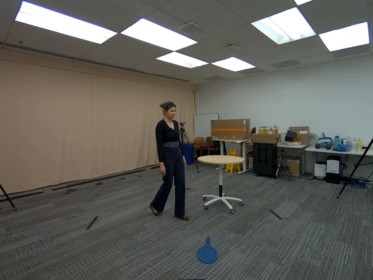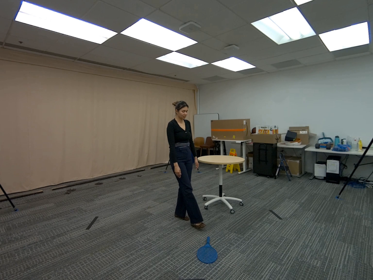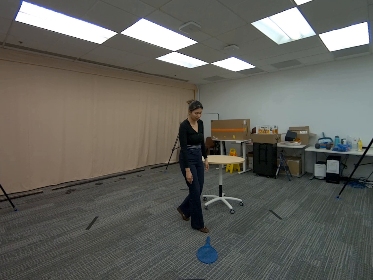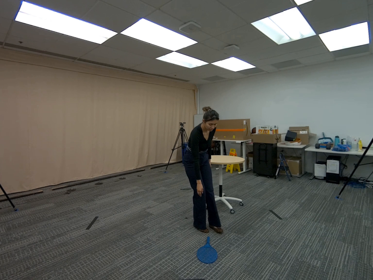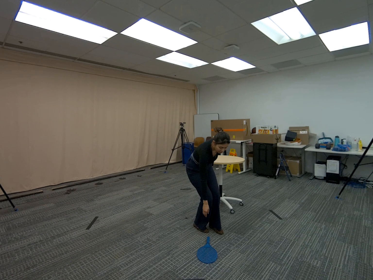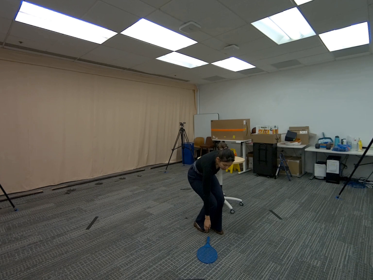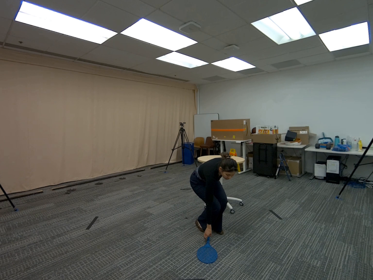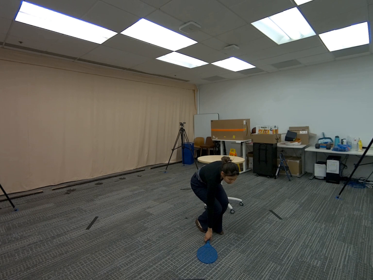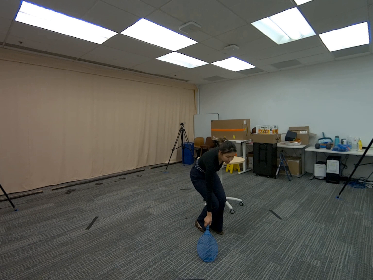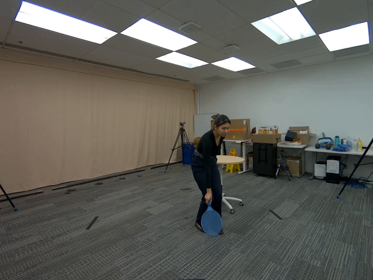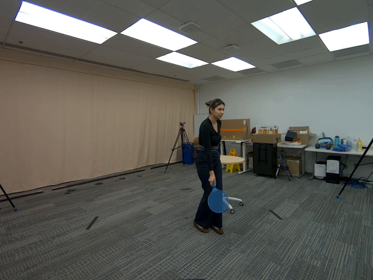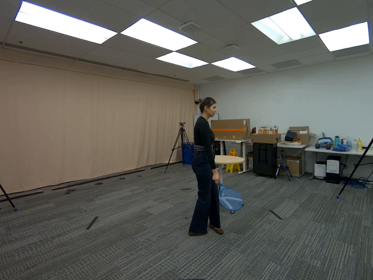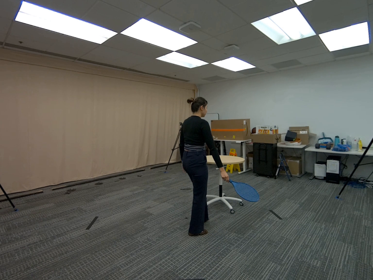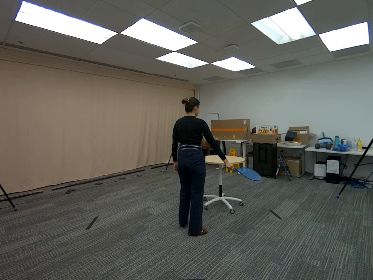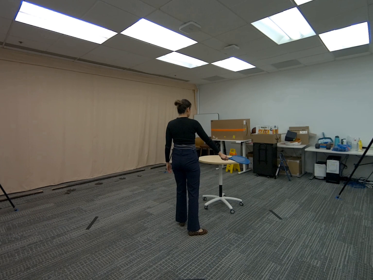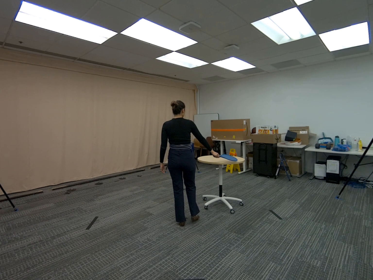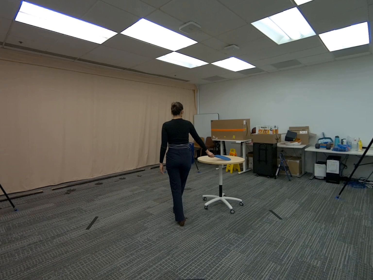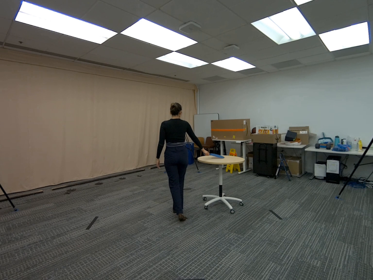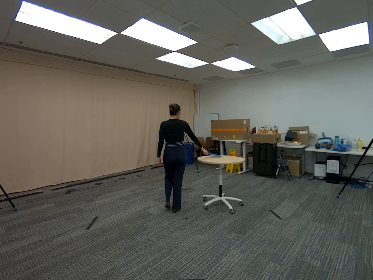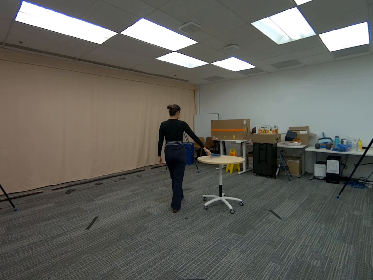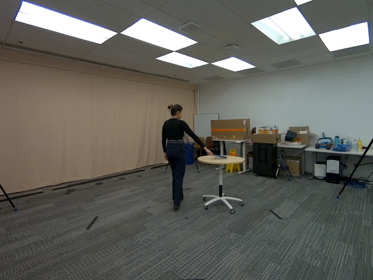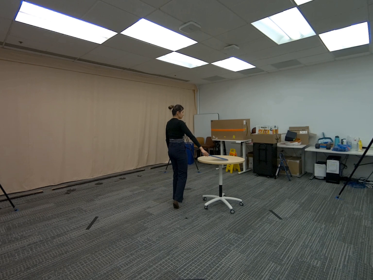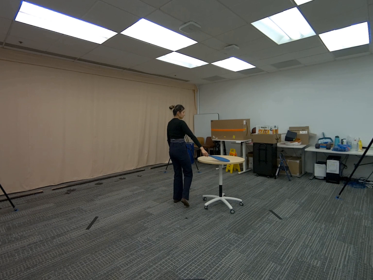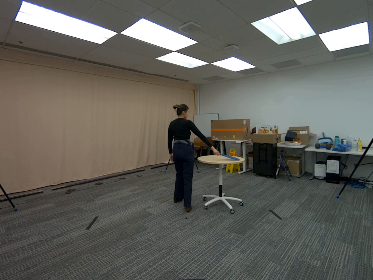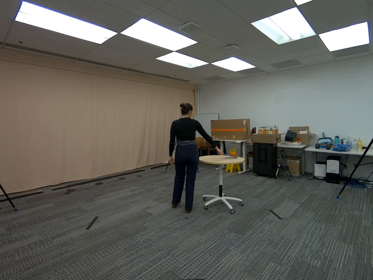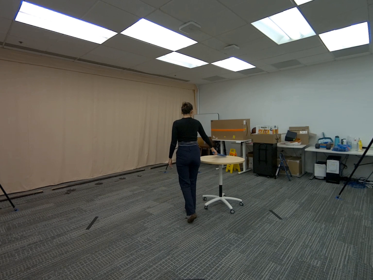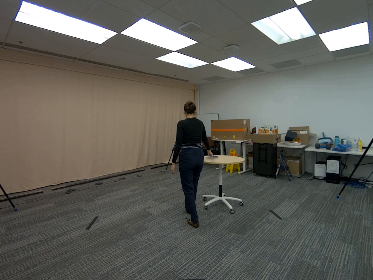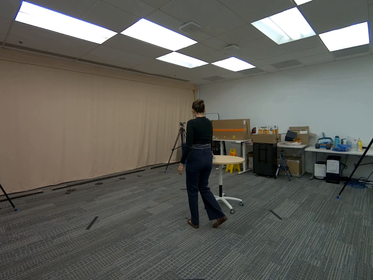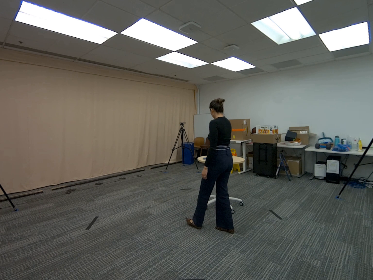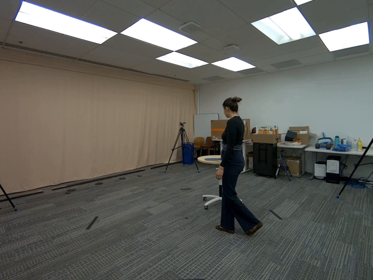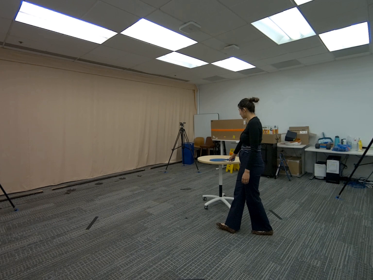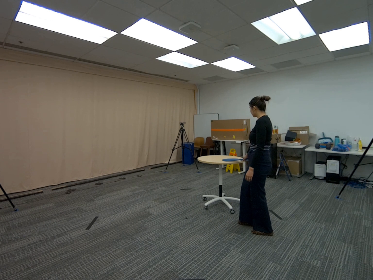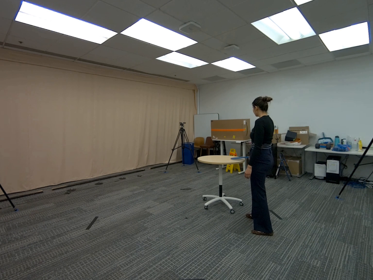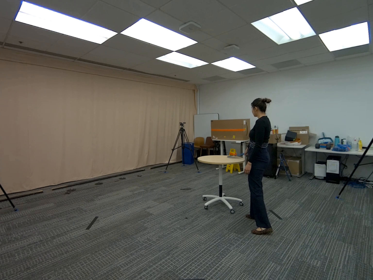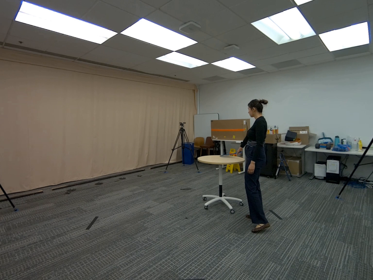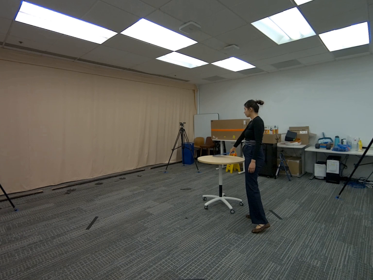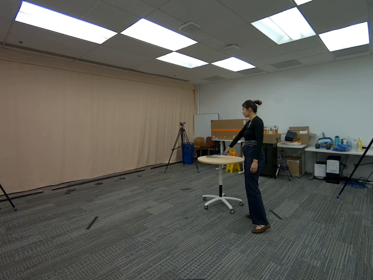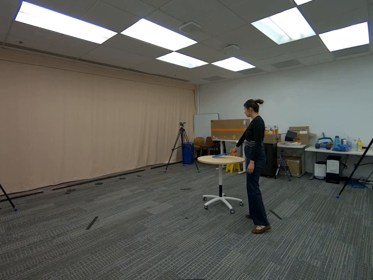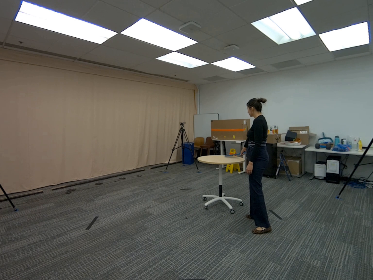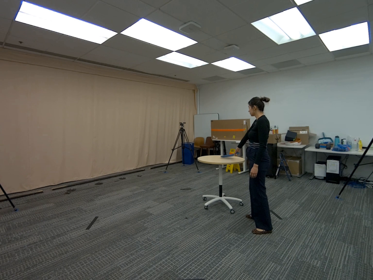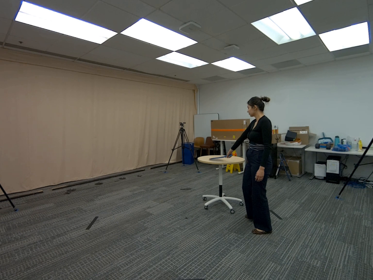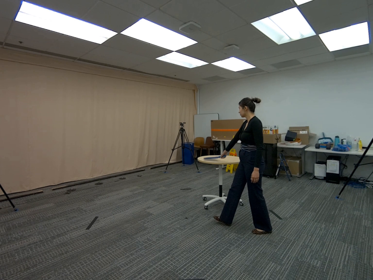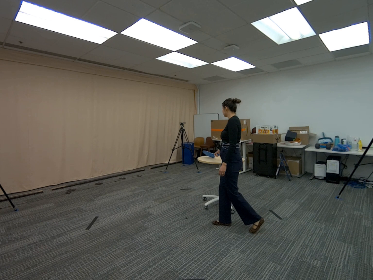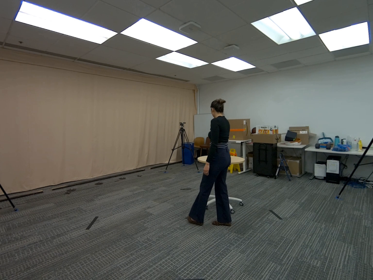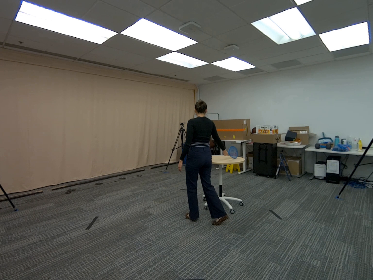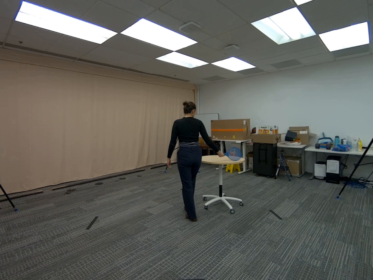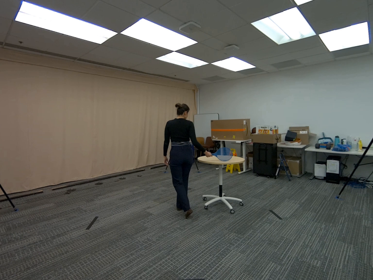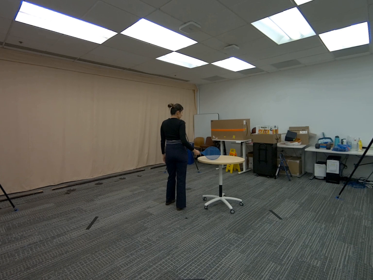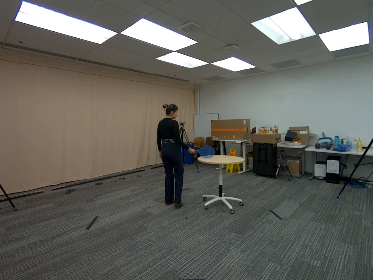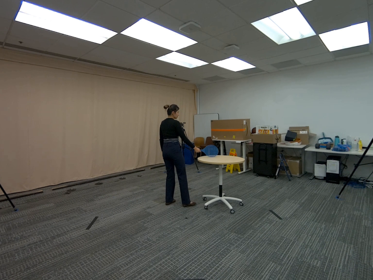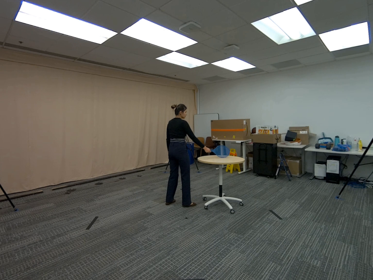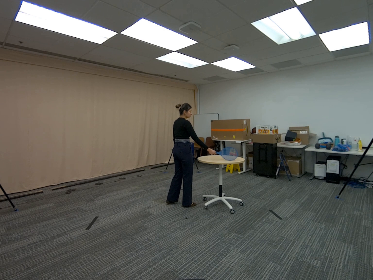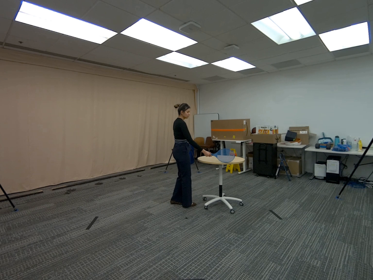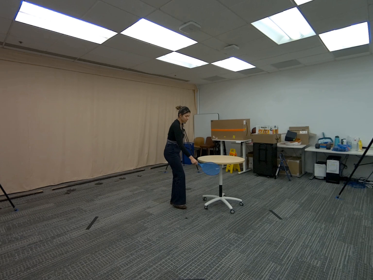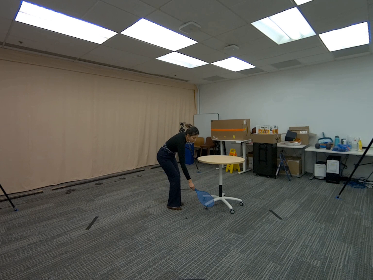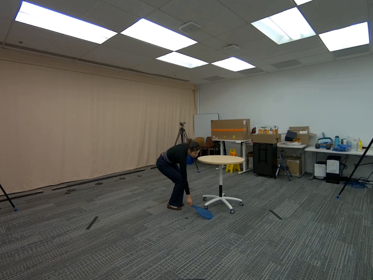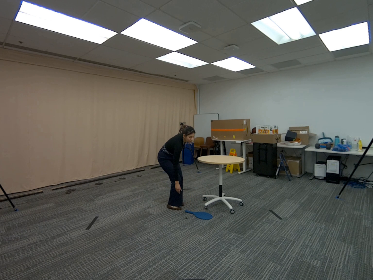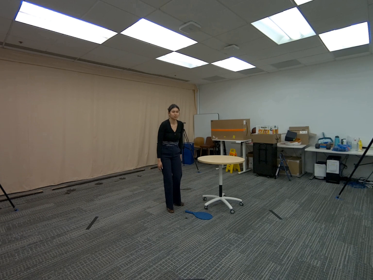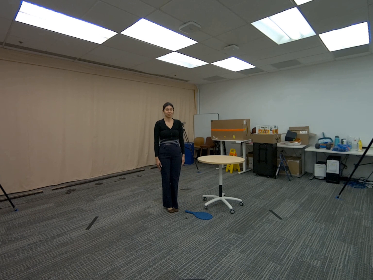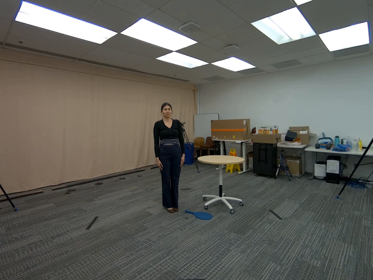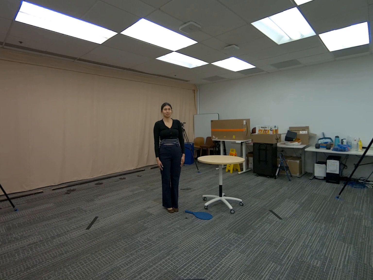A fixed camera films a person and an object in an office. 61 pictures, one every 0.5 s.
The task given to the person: Walk to the tennis racket on the ground and pick it up. Walk to the round table and, while holding the racket, glide it back and forth across the surface of the table. When you are finished, place the tennis racket back on the ground.
